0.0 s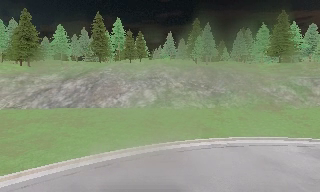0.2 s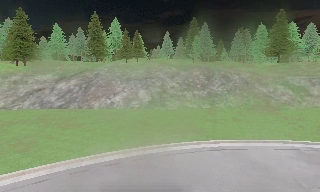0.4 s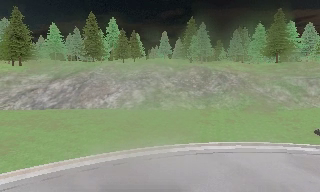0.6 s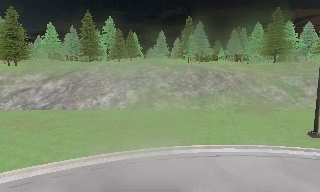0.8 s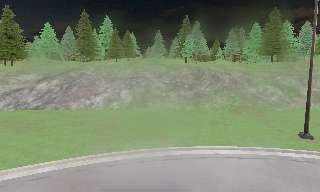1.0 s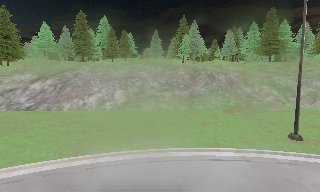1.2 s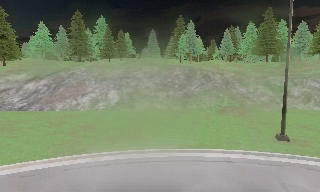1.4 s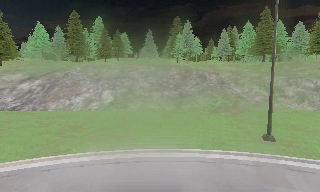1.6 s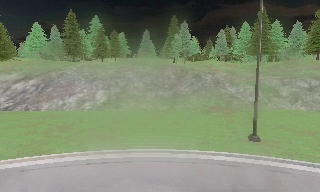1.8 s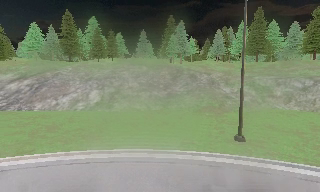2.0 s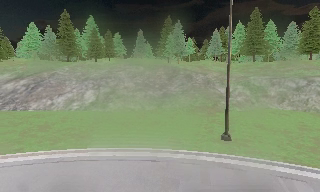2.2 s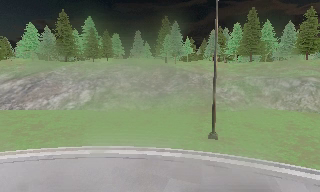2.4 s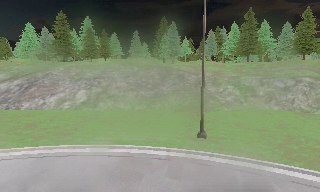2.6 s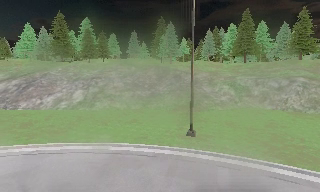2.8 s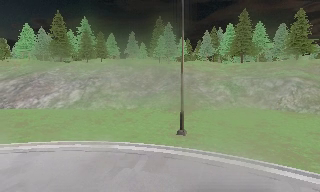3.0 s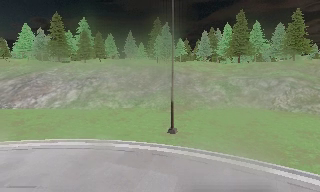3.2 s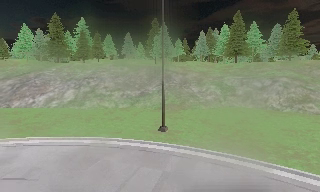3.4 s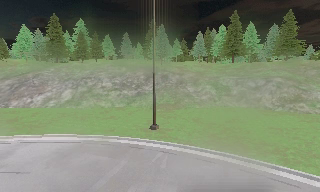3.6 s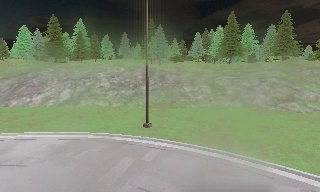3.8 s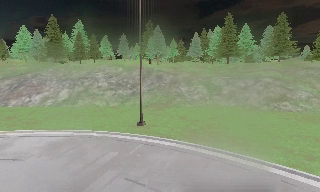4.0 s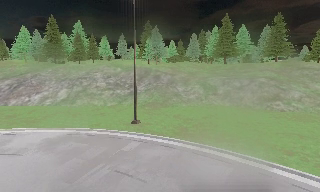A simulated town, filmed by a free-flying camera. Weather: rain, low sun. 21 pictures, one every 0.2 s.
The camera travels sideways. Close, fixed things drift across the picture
to the left.
0.0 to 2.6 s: The camera travels to its right, about 11 m, so close, fixed things drift to the left.
2.6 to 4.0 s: The camera travels to its right and backward, about 6 m, so close, fixed things drift to the left.
The film runs backward here.
